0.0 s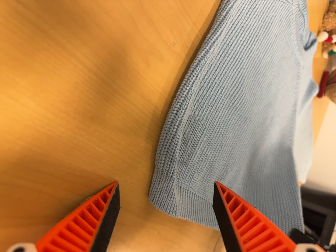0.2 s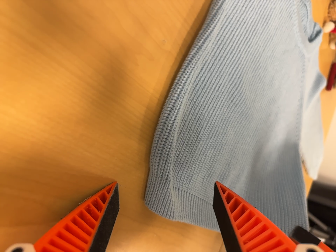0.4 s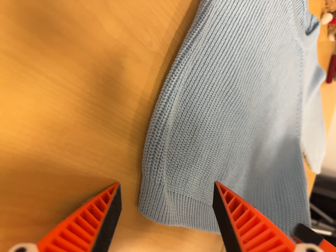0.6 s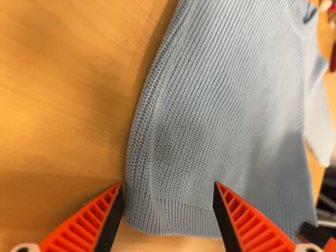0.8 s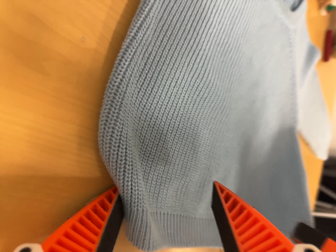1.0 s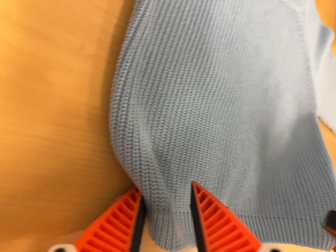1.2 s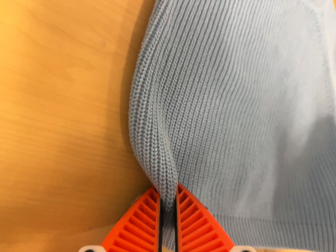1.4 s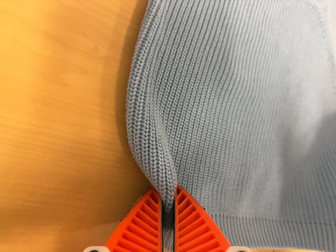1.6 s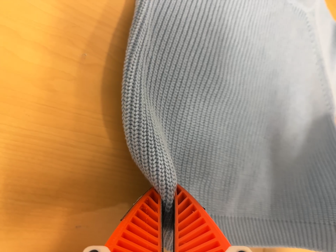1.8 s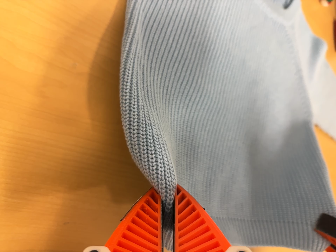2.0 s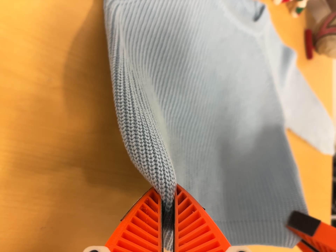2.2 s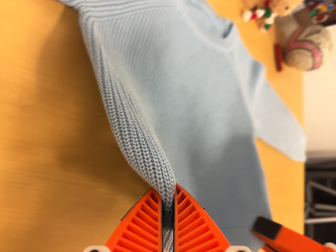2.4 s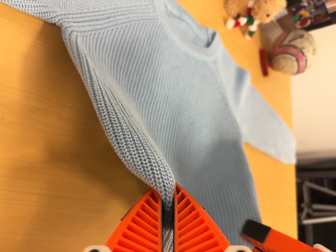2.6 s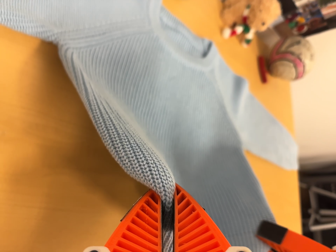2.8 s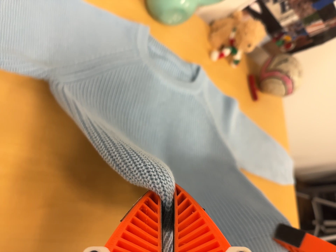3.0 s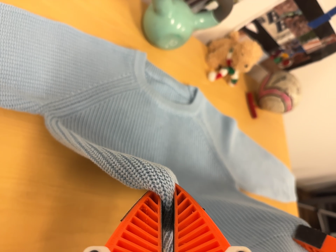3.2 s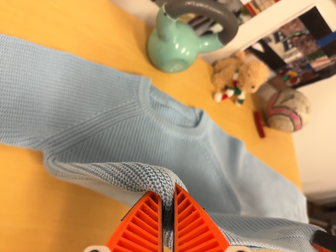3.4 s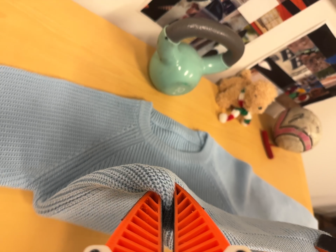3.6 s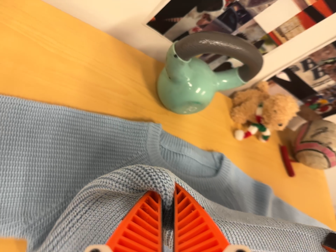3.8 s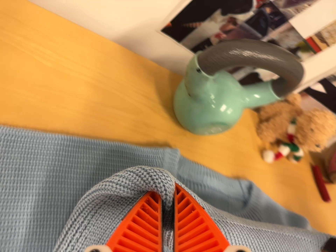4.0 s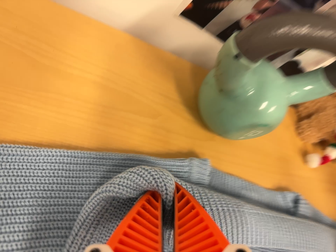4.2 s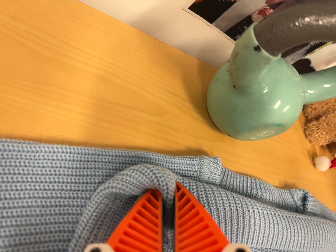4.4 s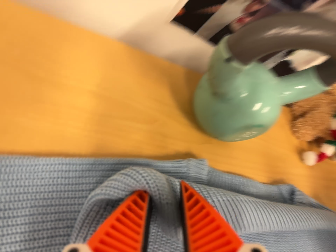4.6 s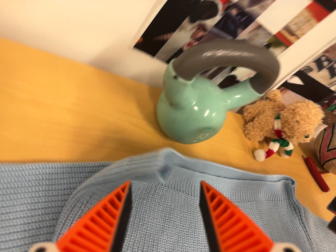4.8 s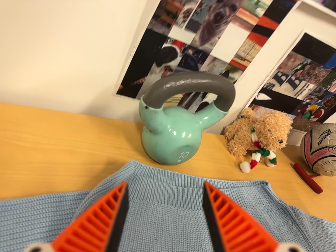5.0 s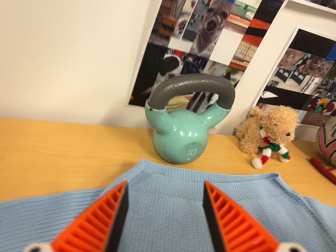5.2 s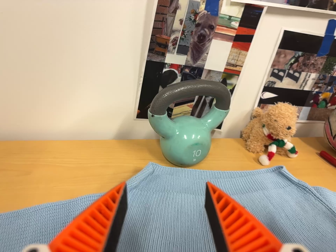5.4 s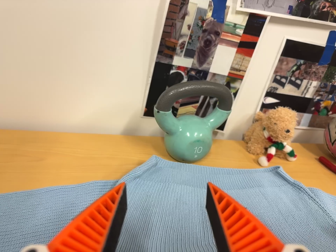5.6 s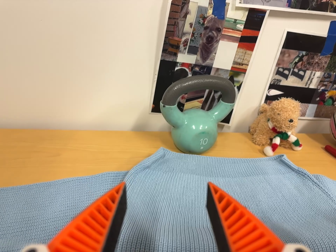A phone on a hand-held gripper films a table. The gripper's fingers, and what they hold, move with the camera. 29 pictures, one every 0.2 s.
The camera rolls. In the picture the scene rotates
counterclockwise.
The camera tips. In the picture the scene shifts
downward.
0.0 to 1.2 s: The camera pans to its left by about 10 degrees. It travels to its right and forward, about 9 cm. It rolls about its line of sight by about 15 degrees, and the scene rotates counterclockwise.
1.2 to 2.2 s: The camera travels to its right and backward, about 10 cm, so close, fixed things drift to the left.
2.2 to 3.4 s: The camera travels toward the top of its view and to its right, about 14 cm, so close, fixed things drift downward. Its aim tips toward the top of its view by about 10 degrees, and the scene shifts downward.
3.4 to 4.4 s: The camera travels forward and toward the top of its view, about 18 cm, so what stands in front looms larger.
4.4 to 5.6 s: The camera pans to its left by about 10 degrees. It travels backward, toward the bottom of its view and to its right, about 30 cm, so what stands in front gets smaller. Its aim tips toward the top of its view by about 25 degrees. It rolls about its line of sight by about 25 degrees, and the scene rotates counterclockwise.
The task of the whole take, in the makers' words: fold up.
The film runs forward here.
